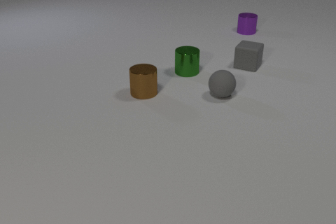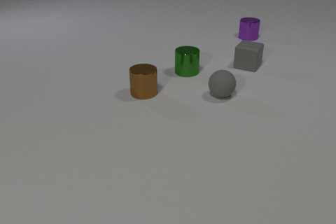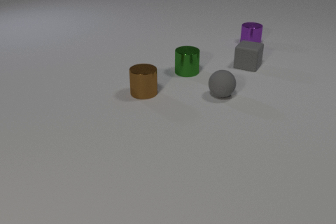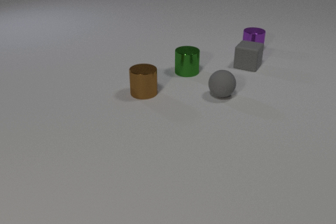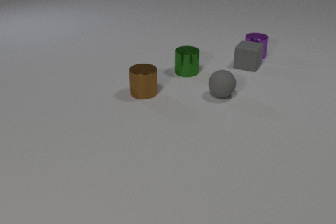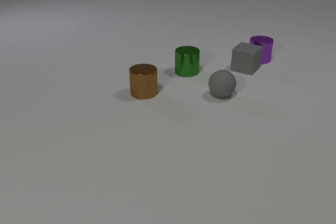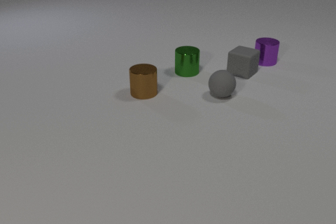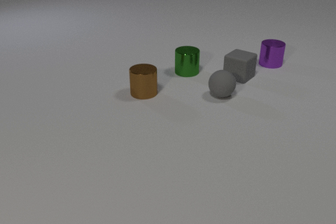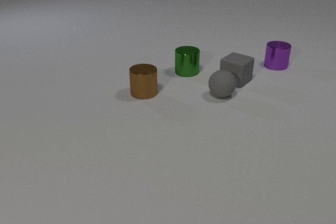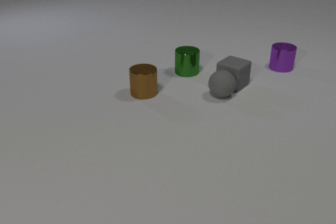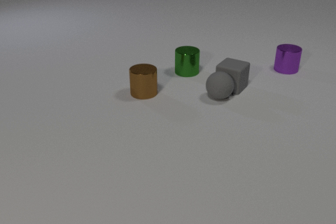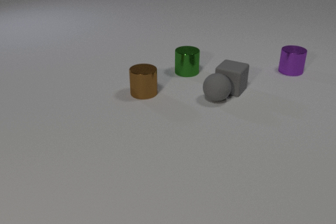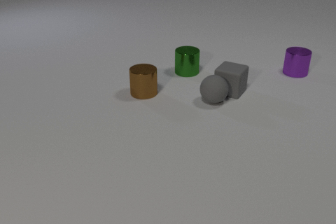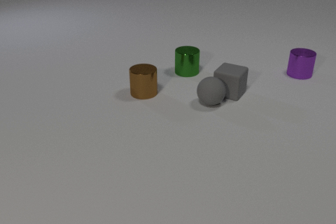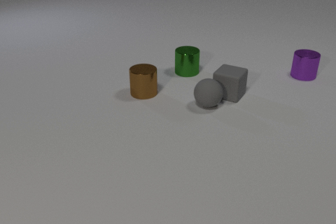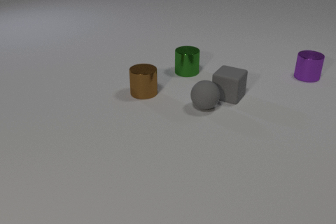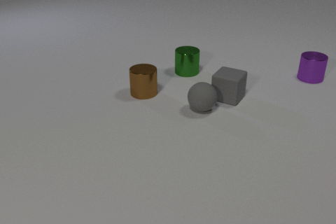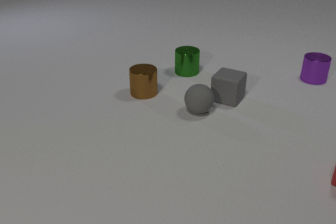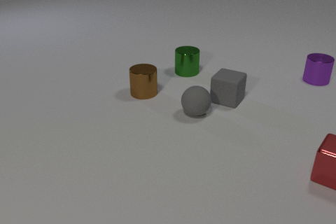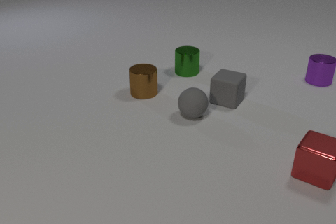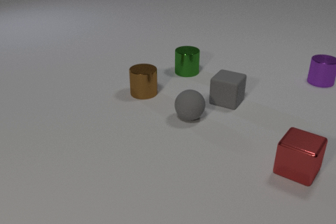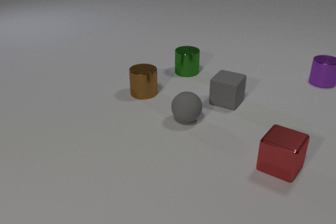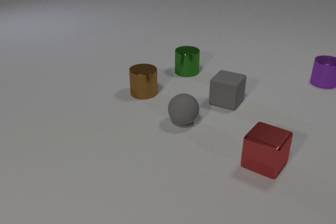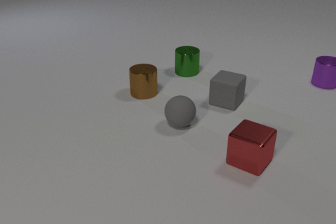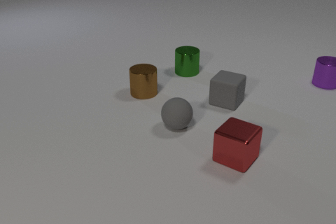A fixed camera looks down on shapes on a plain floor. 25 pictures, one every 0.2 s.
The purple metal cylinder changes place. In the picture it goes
toward the camera.
The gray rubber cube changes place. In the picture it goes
toward the camera.
0.0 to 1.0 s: The purple metal cylinder slides toward the camera. The gray rubber cube slides toward the camera. The purple metal cylinder and the gray rubber cube collide.
1.0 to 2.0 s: The purple metal cylinder slides to the right and toward the camera. The gray rubber cube slides toward the camera. The gray rubber cube and the gray rubber sphere collide.
2.0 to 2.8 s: The purple metal cylinder slides to the right and toward the camera. The gray rubber cube slides toward the camera. The gray rubber sphere rolls toward the camera and to the left.
2.8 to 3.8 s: The purple metal cylinder slides to the right and toward the camera. The gray rubber cube slides toward the camera. The gray rubber sphere rolls toward the camera and to the left. The red metal cube comes in at the right edge, slides to the left.
3.8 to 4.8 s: The purple metal cylinder slides to the right. The gray rubber sphere rolls toward the camera and to the left. The red metal cube slides to the left.
How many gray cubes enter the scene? 0.
Are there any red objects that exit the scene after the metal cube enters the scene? no.
What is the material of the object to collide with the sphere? rubber.
